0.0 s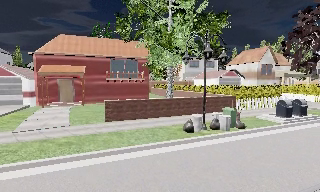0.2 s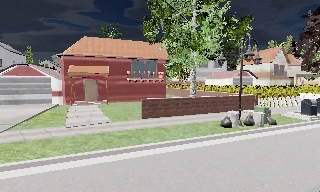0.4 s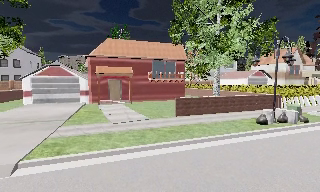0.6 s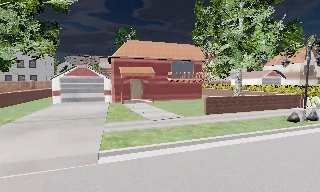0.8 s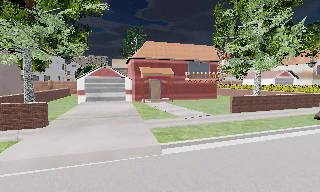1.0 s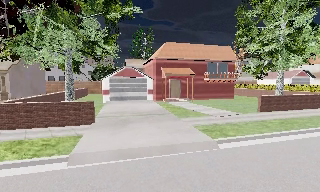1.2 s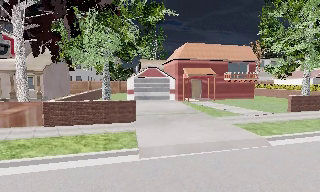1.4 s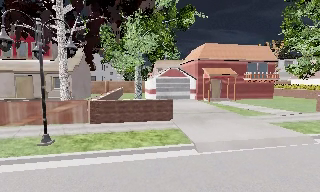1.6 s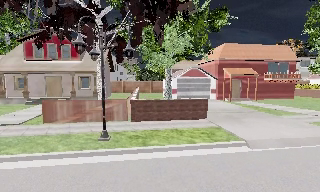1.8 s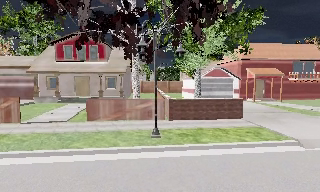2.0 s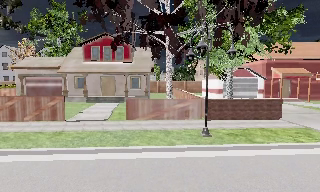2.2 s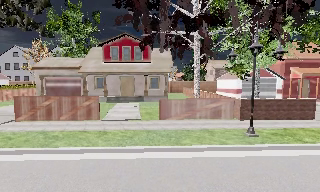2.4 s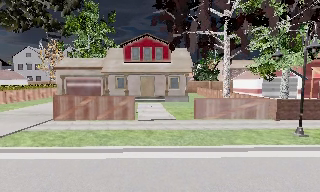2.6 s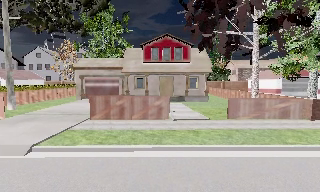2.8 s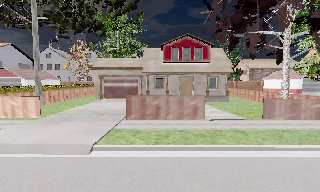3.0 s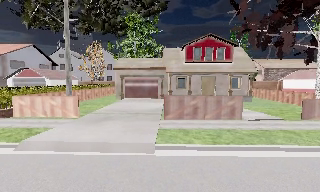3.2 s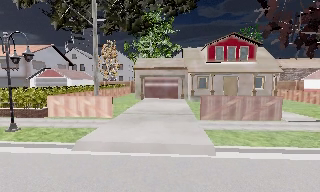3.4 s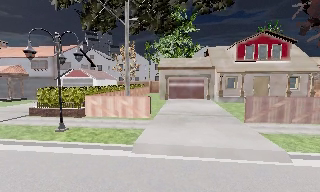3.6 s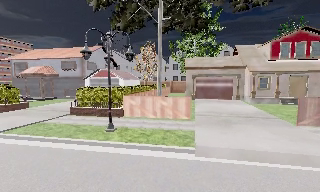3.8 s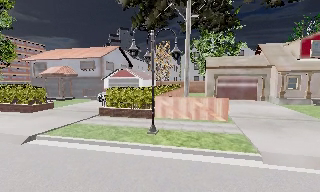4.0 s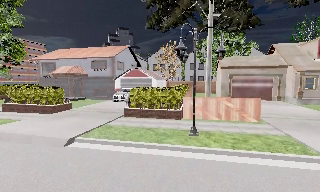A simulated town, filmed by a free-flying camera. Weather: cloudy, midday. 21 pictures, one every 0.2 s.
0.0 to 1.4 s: The camera travels to its left, about 14 m, so close, fixed things drift to the right.
1.4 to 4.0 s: The scene slides to the right, as the camera pans about 20 degrees to its left. It travels to its left, about 25 m, so close, fixed things drift to the right.
The film runs forward here.
